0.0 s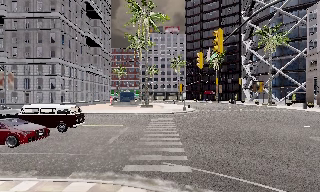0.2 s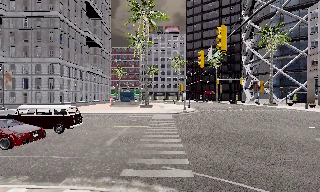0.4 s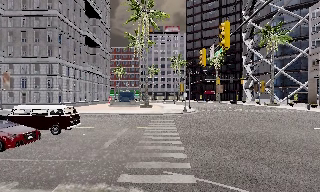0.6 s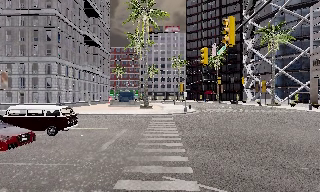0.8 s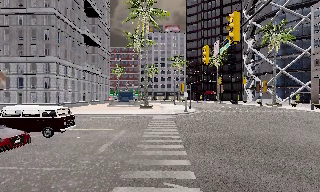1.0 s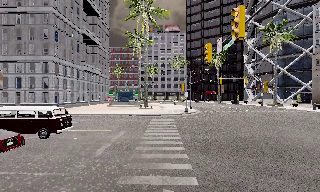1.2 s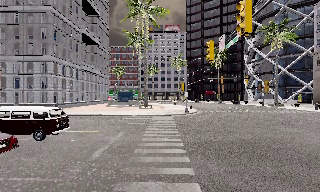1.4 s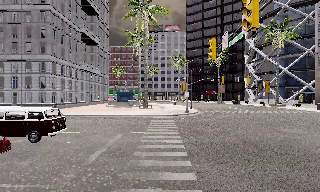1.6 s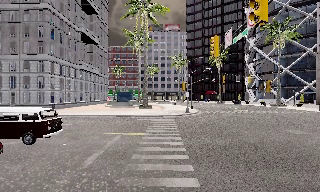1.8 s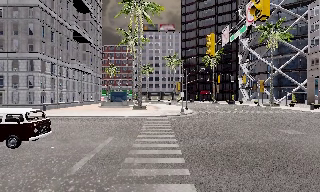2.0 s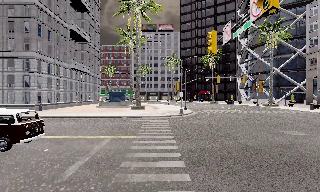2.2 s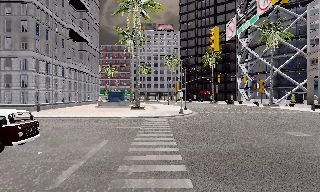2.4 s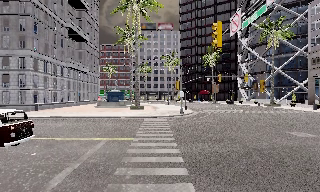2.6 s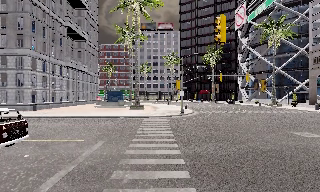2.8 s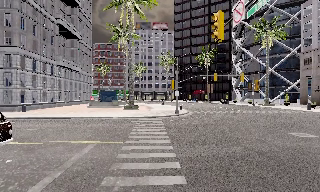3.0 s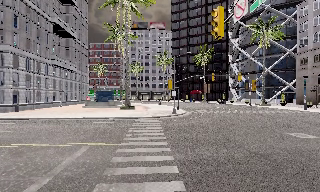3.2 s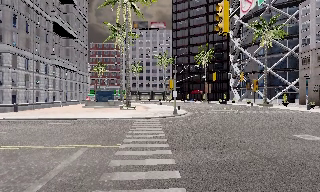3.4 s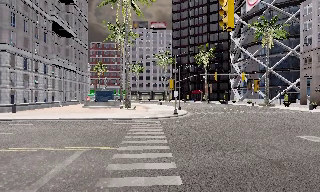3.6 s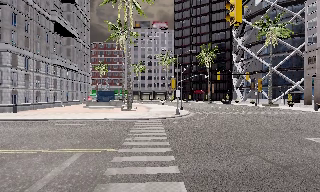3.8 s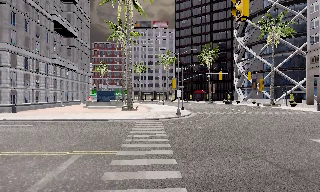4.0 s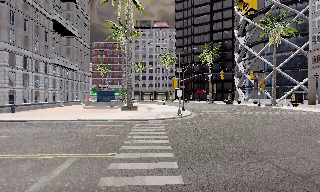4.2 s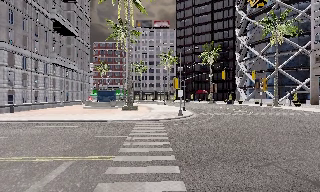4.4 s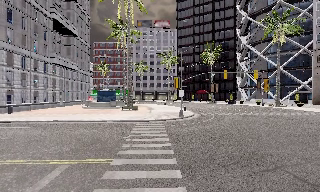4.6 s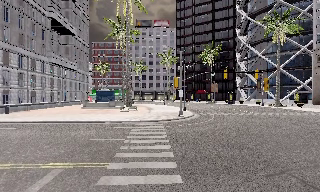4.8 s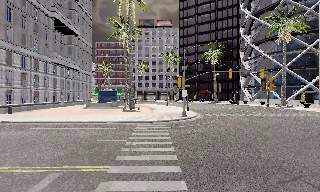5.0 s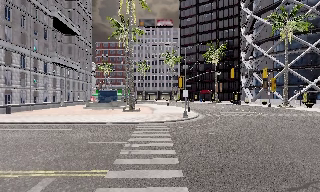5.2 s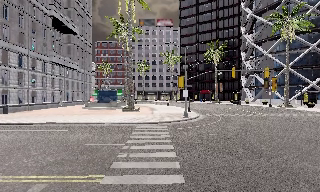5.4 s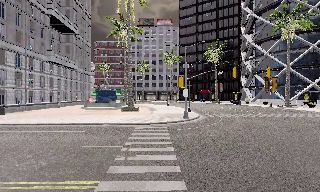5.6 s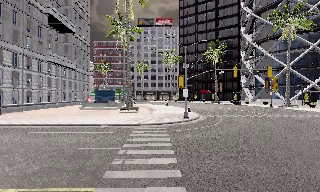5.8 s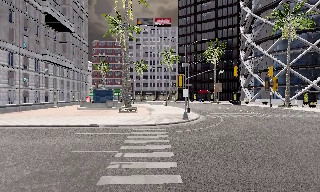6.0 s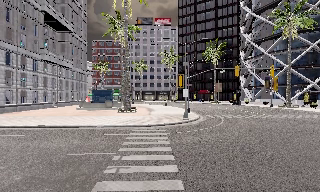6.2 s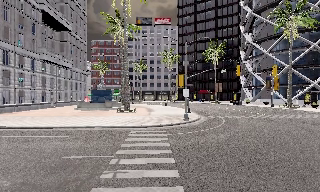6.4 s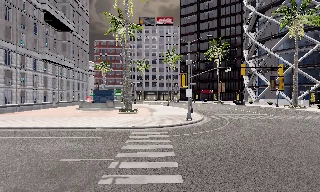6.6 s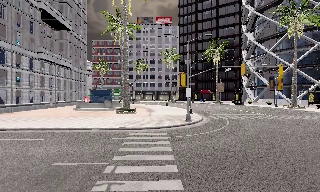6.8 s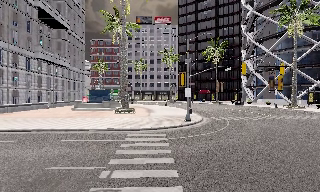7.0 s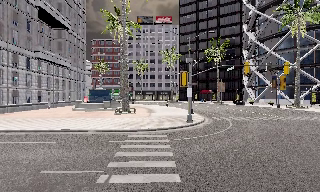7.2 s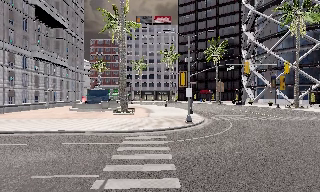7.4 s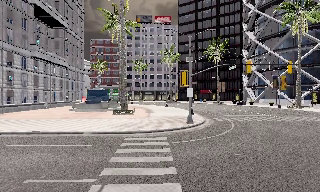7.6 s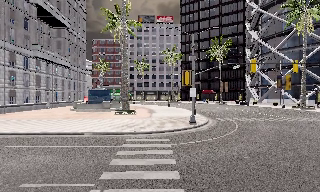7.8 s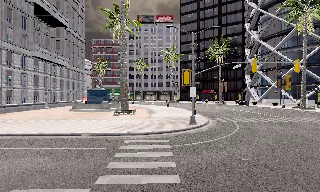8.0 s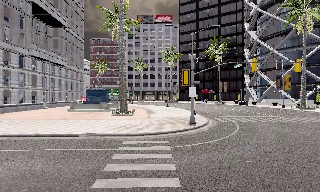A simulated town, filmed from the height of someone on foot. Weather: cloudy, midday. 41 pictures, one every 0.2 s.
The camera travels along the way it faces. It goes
forward.
0.0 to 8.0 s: The camera travels forward, about 14 m, so what stands in front looms larger.
The film runs forward here.
